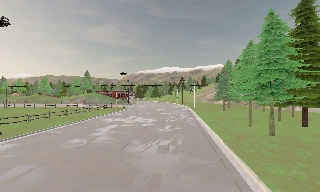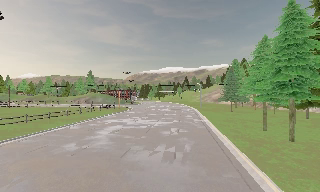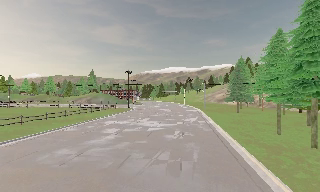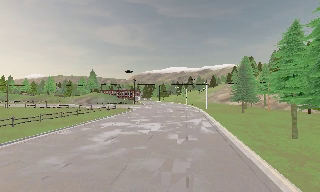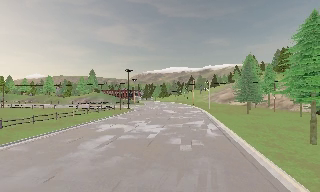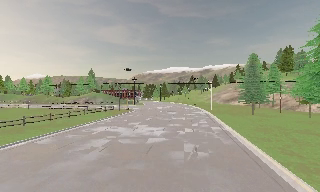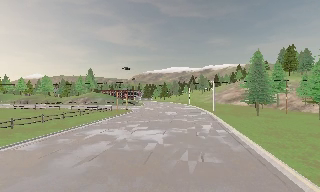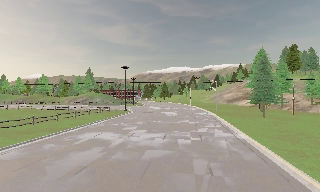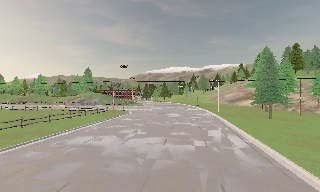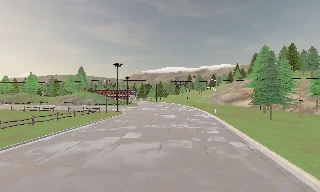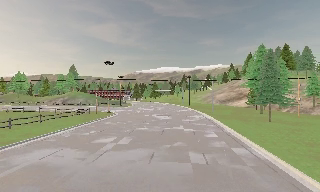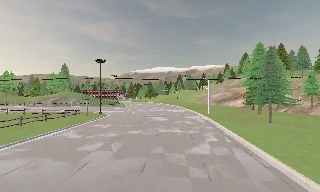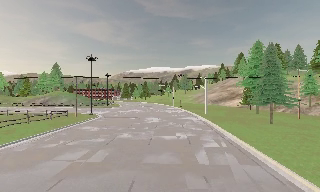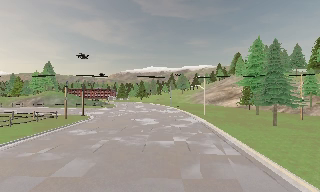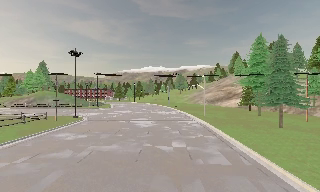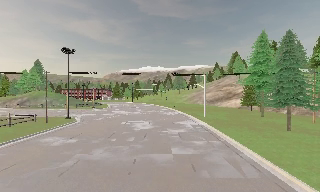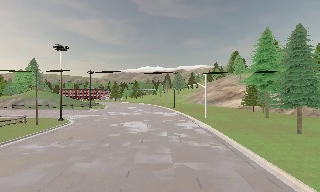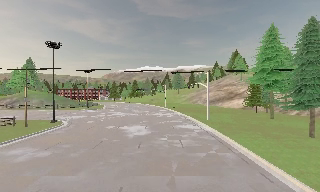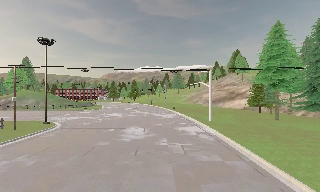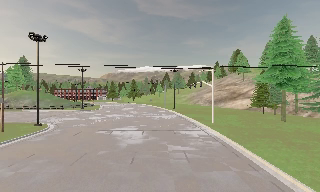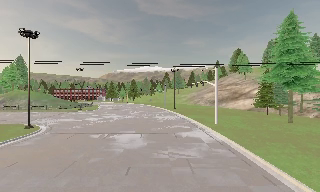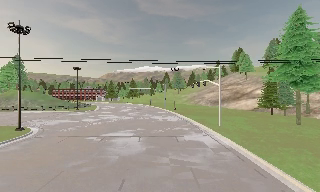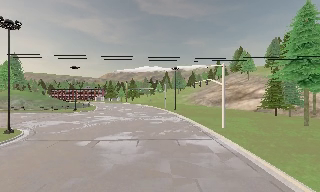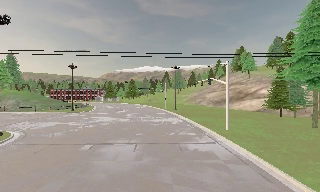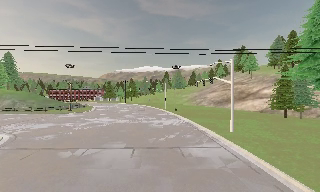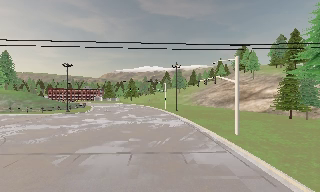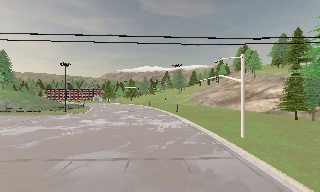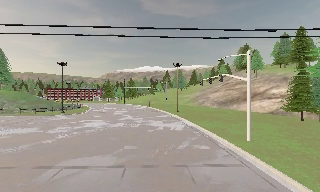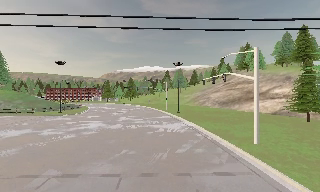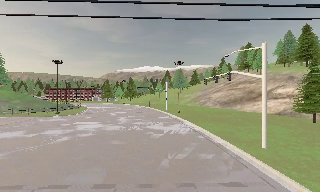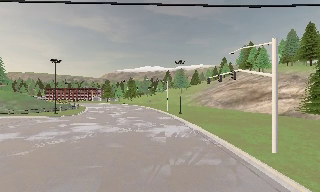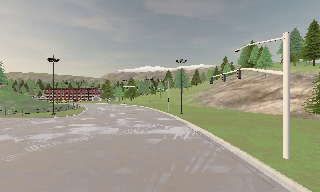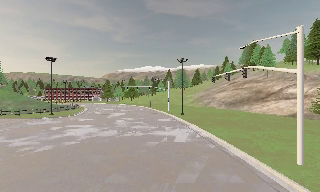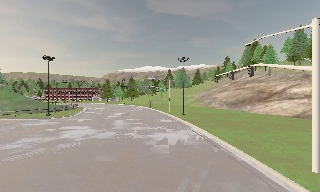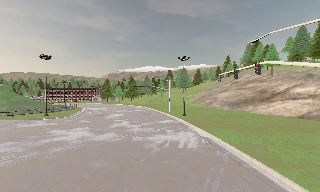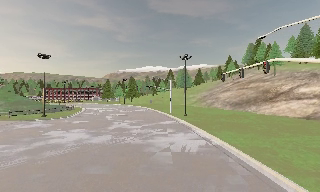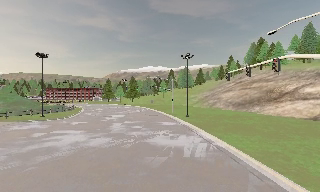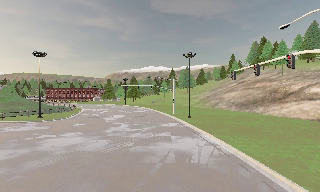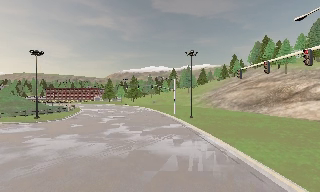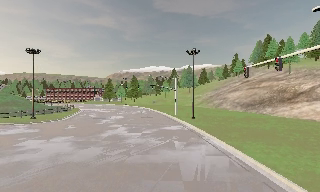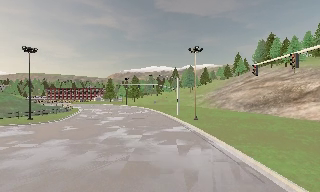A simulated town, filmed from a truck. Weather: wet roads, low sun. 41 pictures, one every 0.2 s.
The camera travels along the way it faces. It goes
forward.
0.0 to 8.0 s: The camera travels forward, about 55 m, so what stands in front looms larger. It loses speed.
The film runs forward here.
